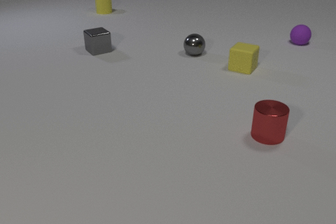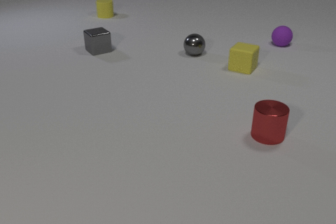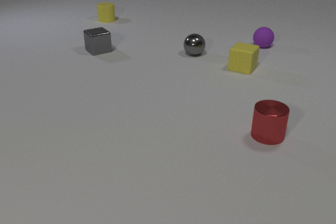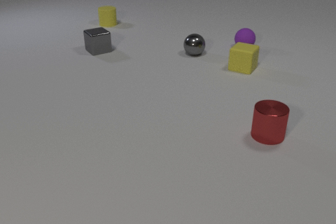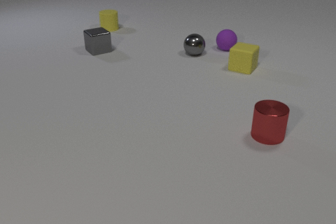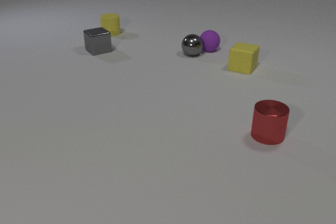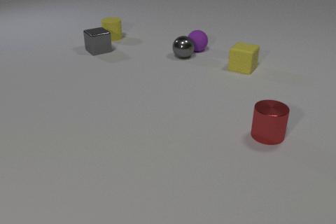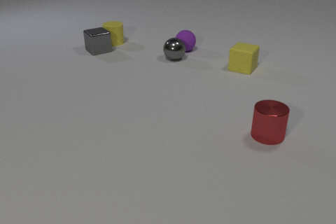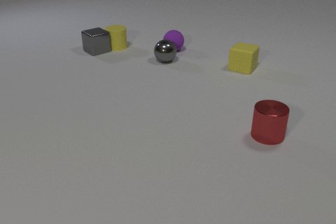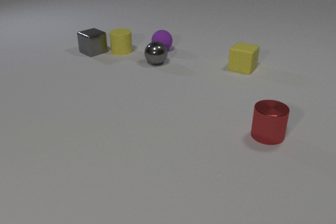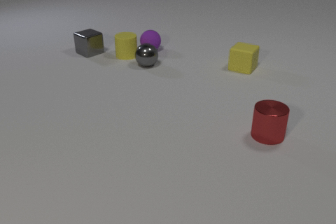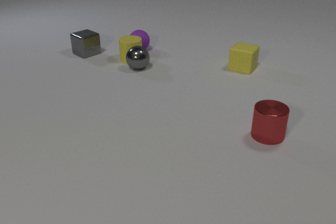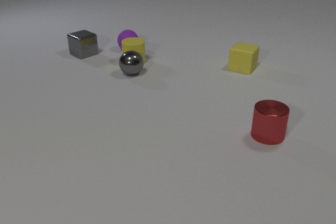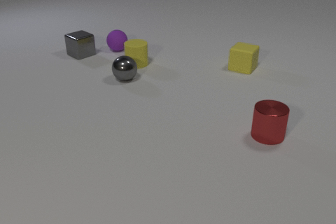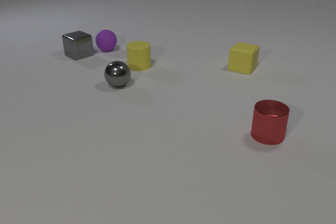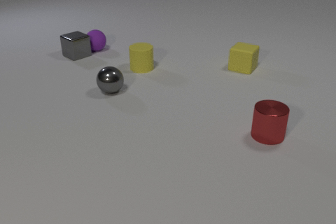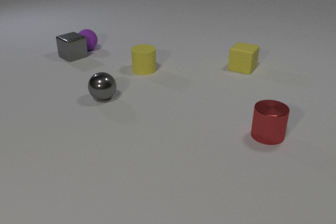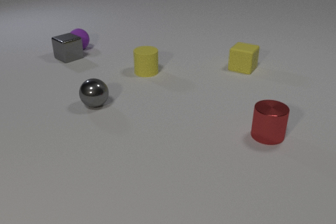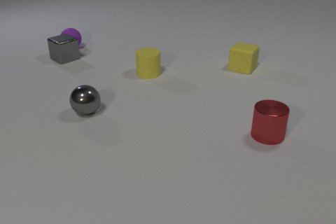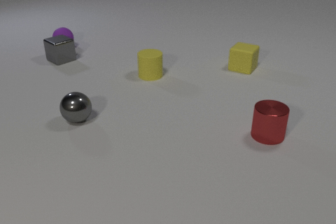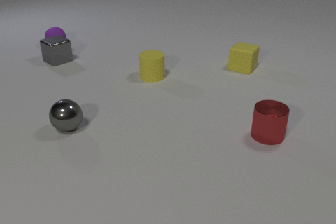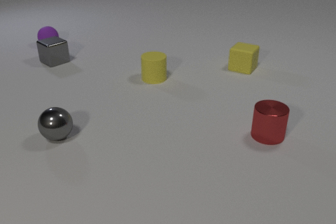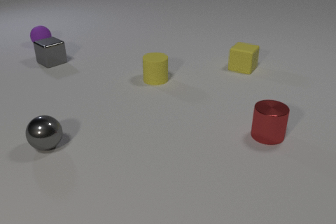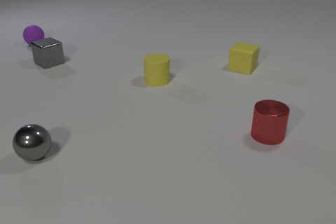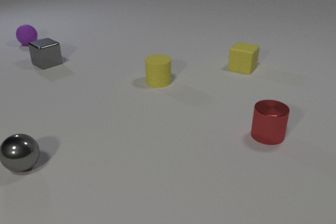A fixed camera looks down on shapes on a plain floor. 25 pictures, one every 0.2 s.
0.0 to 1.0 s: The purple rubber sphere rolls to the left and toward the camera. The yellow rubber cylinder slides toward the camera. The purple rubber sphere and the gray metal sphere collide.
1.0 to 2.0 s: The purple rubber sphere rolls to the left. The gray metal sphere rolls to the left and toward the camera. The gray metal cube slides to the left. The yellow rubber cylinder slides toward the camera. The gray metal cube and the yellow rubber cylinder collide.
2.0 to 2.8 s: The purple rubber sphere rolls to the left. The gray metal sphere rolls toward the camera and to the left. The gray metal cube slides to the left and toward the camera. The yellow rubber cylinder slides toward the camera and to the right. The gray metal sphere and the yellow rubber cylinder collide.
2.8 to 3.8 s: The purple rubber sphere rolls to the left. The gray metal sphere rolls toward the camera and to the left. The gray metal cube slides to the left and toward the camera. The yellow rubber cylinder slides toward the camera and to the right. The purple rubber sphere and the gray metal cube collide.
3.8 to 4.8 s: The purple rubber sphere rolls to the left and away from the camera. The gray metal sphere rolls toward the camera and to the left. The gray metal cube slides to the left and toward the camera. The yellow rubber cylinder slides toward the camera and to the right.
What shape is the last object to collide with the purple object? cube.
What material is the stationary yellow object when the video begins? rubber.
How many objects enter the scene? 0.
